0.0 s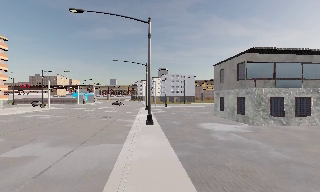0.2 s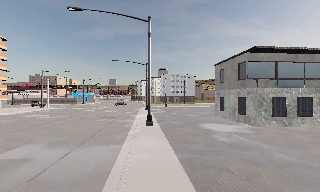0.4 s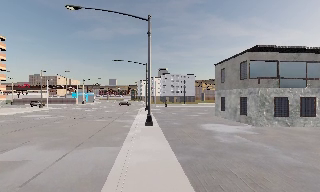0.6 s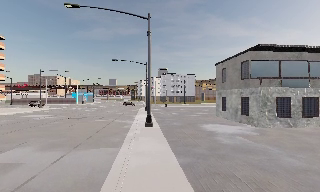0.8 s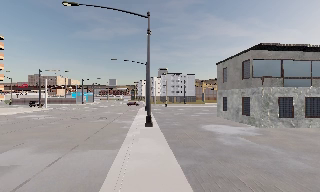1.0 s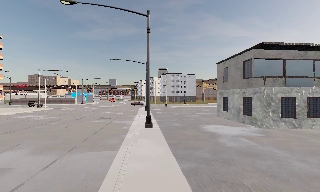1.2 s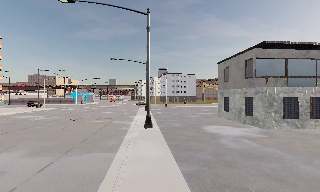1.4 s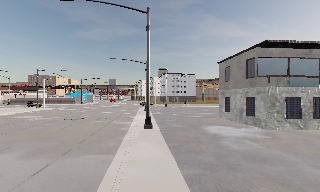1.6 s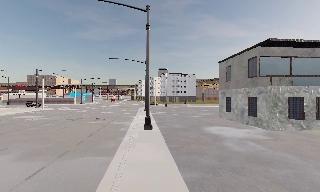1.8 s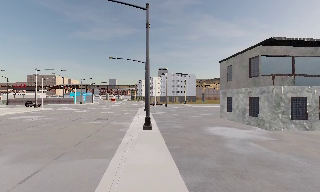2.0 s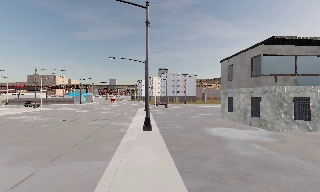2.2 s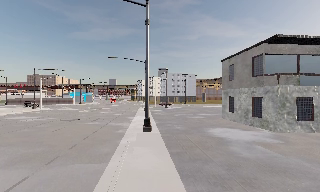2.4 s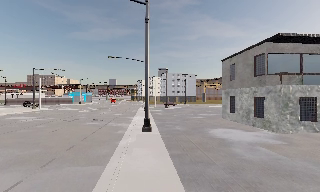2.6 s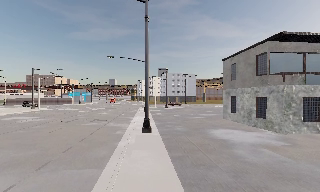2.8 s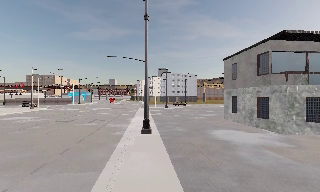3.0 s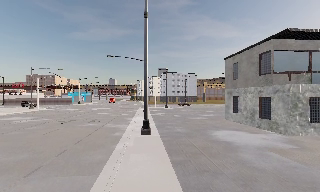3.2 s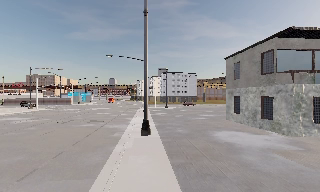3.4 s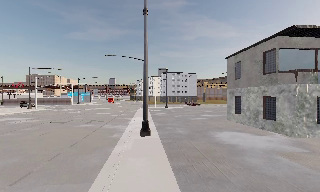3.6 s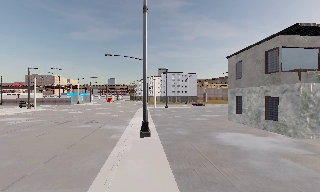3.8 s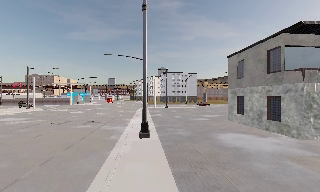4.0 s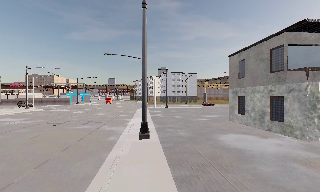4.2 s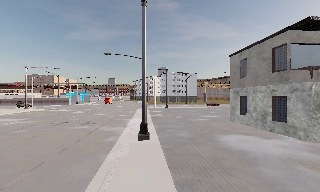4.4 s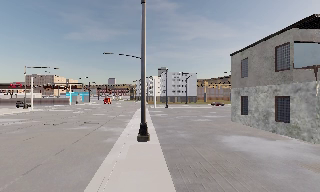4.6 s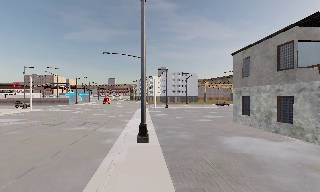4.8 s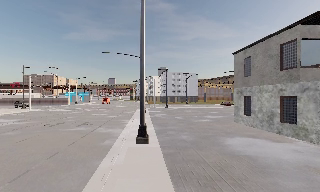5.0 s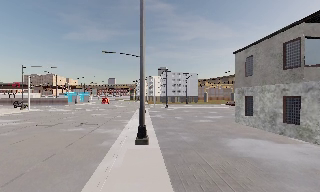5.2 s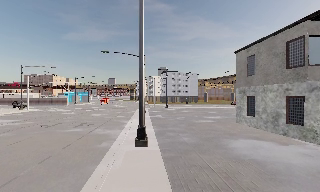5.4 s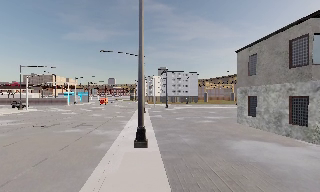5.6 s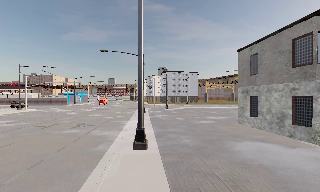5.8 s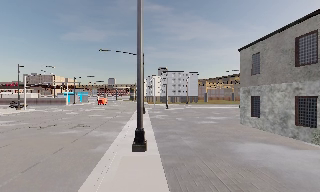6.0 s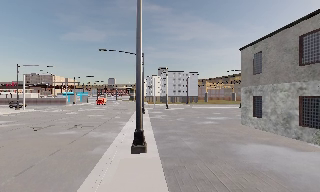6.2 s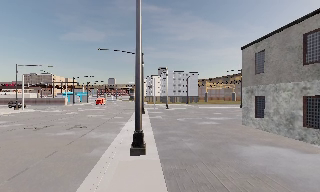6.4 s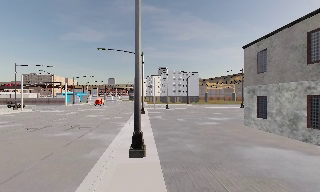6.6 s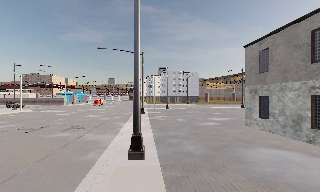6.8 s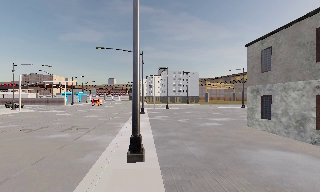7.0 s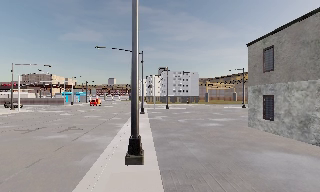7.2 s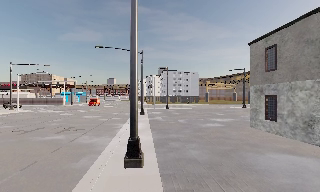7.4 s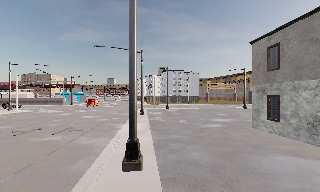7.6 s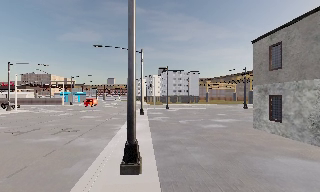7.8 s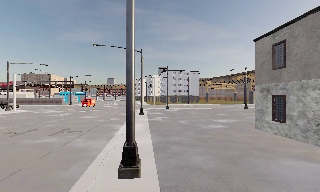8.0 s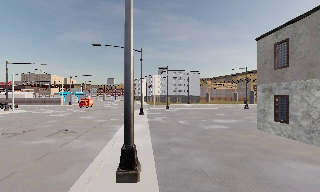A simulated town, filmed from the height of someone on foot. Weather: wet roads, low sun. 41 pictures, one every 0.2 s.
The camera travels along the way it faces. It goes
forward.
0.0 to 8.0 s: The camera travels forward, about 10 m, so what stands in front looms larger.
The film runs forward here.
